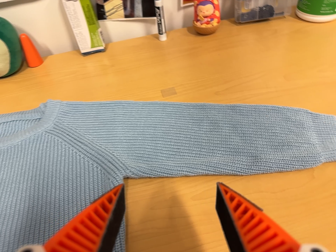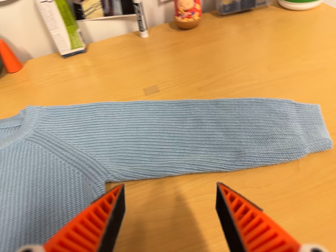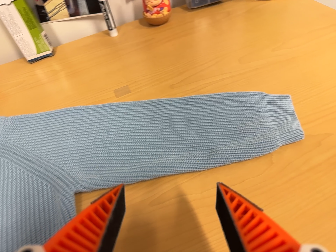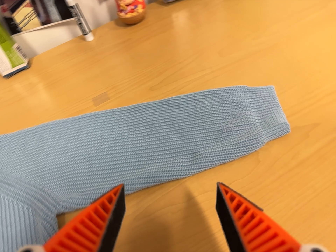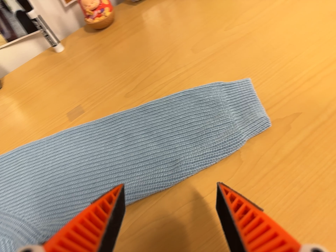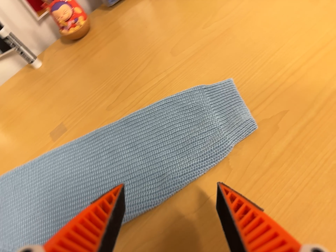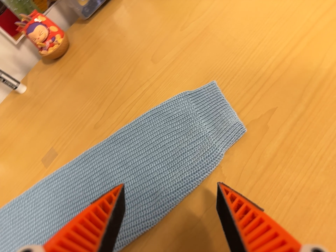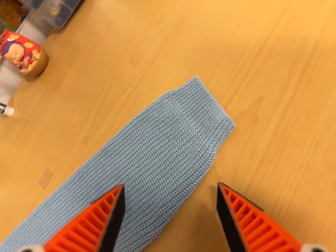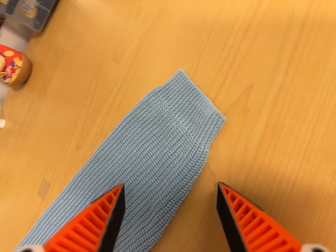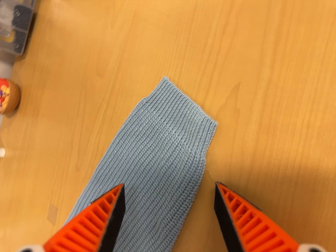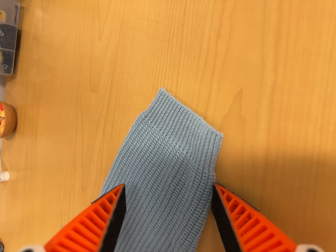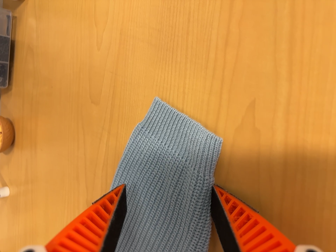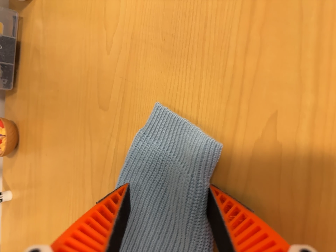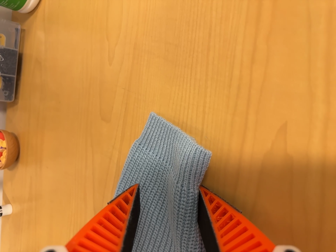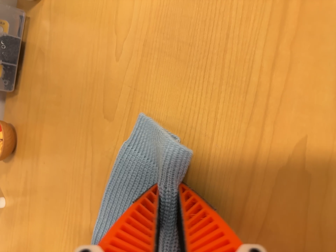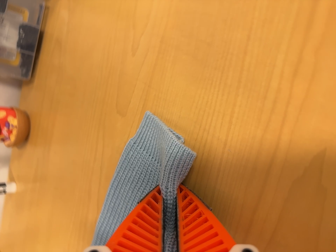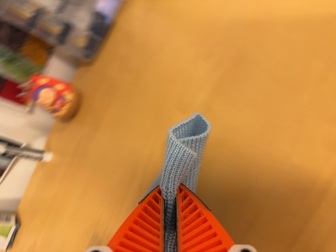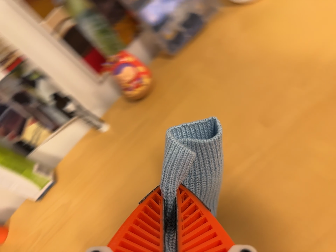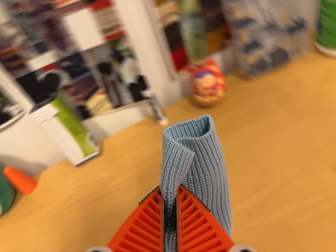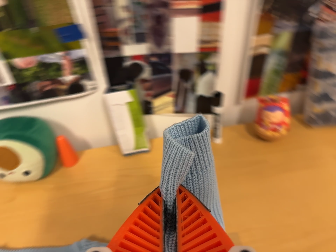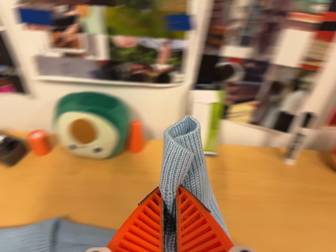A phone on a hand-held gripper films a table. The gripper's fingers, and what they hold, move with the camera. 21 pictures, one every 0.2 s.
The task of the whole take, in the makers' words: right arm across.
0.0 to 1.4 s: The camera travels to its right, toward the top of its view and forward, about 20 cm, so close, fixed things drift to the left. Its aim tips toward the bottom of its view by about 10 degrees. It rolls about its line of sight by about 45 degrees, and the scene rotates counterclockwise.
1.4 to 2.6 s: The camera travels toward the top of its view and forward, about 10 cm. It rolls about its line of sight by about 25 degrees, and the scene rotates counterclockwise.
2.6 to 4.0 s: The camera swings to its left by about 10 degrees, and the scene slides to the right. It travels to its left, about 50 cm, so close, fixed things drift to the right. Its aim tips toward the top of its view by about 10 degrees. It rolls about its line of sight by about 90 degrees, and the scene rotates clockwise.
The film runs forward here.
